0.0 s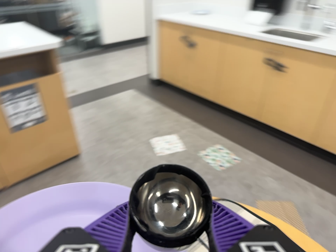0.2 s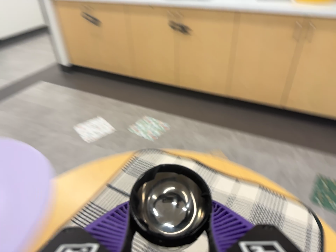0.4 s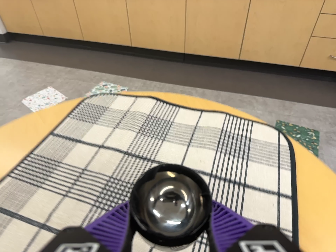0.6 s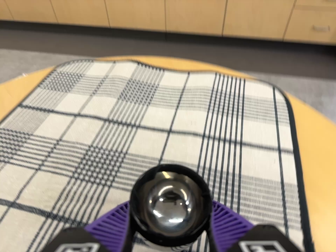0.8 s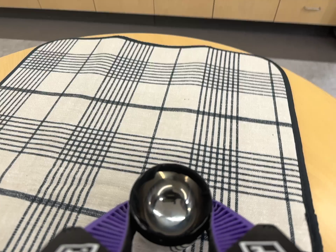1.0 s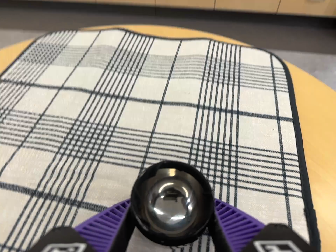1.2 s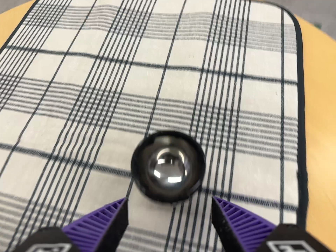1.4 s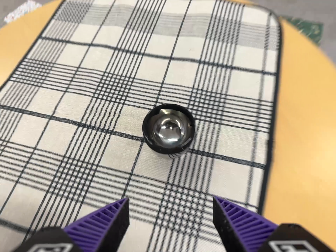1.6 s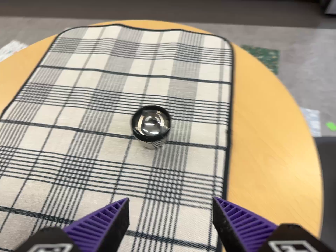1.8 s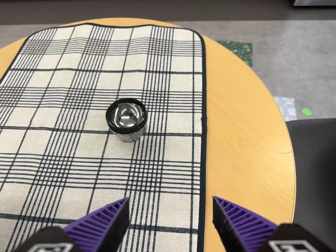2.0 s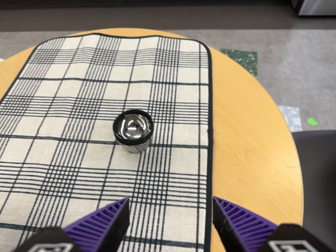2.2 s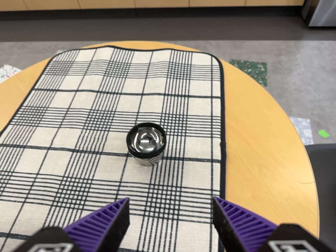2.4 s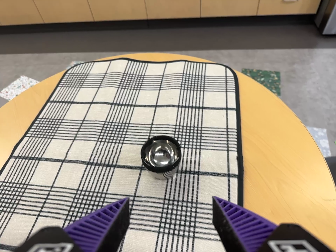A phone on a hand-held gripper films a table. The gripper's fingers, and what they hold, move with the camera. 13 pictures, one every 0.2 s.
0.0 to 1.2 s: The camera swings to its right by about 25 degrees, and the scene slides to the left. It travels toward the bottom of its view, forward and to its right, about 28 cm, so close, fixed things drift upward. Its aim tips toward the bottom of its view by about 30 degrees, and the scene shifts upward. It rolls about its line of sight by about 25 degrees, and the scene rotates counterclockwise.
1.2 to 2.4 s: The camera travels backward, about 20 cm, so what stands in front gets smaller. Its aim tips toward the top of its view by about 10 degrees.
The film runs forward here.
